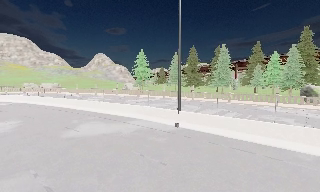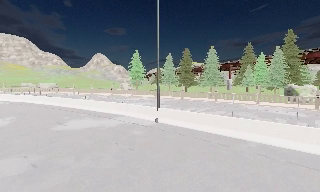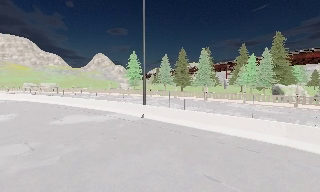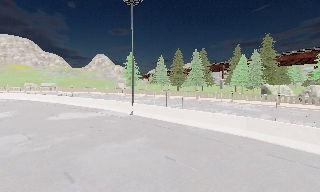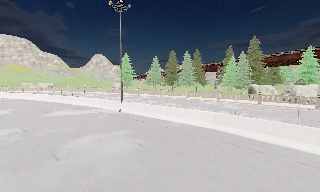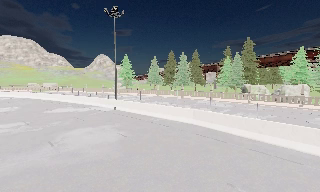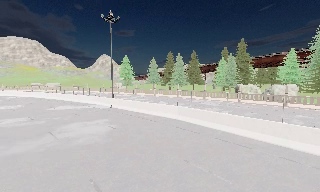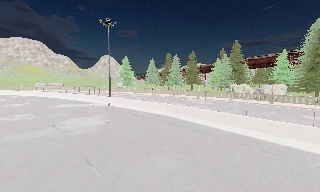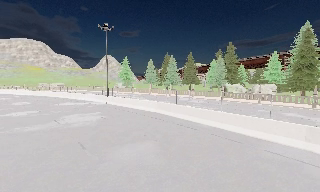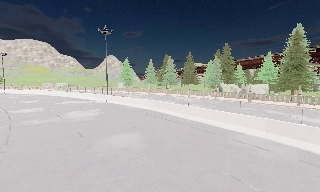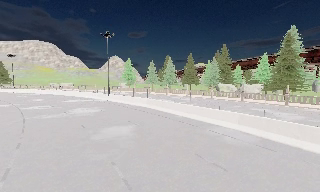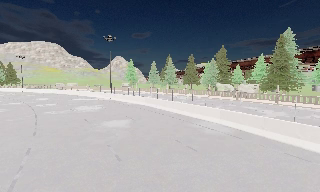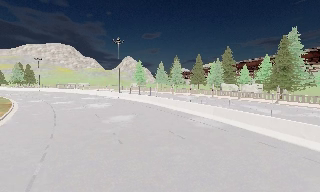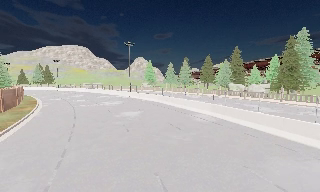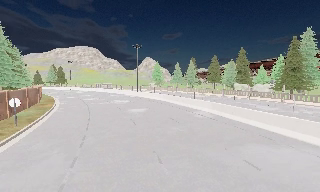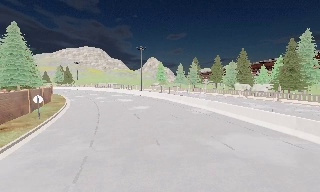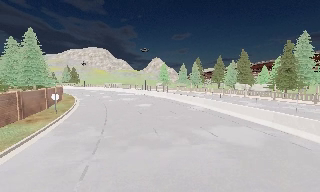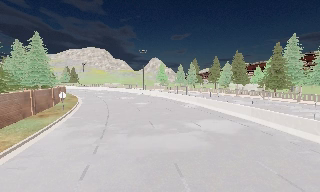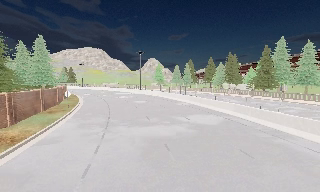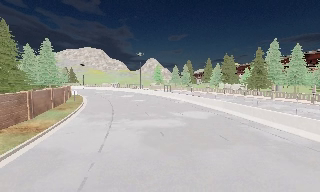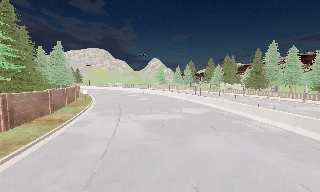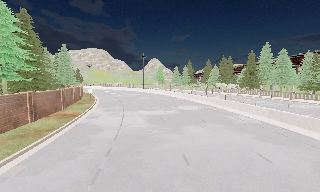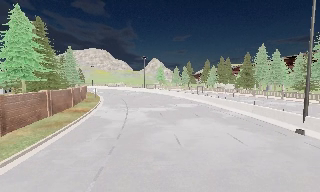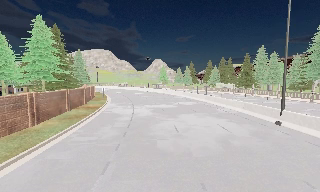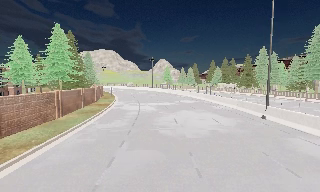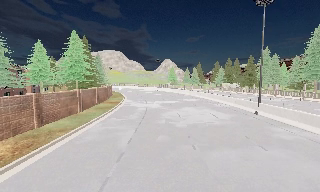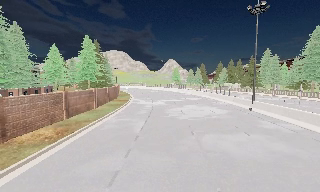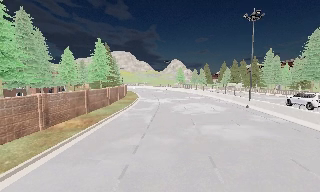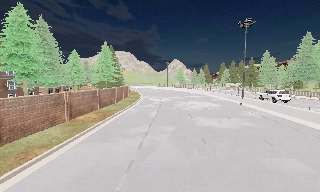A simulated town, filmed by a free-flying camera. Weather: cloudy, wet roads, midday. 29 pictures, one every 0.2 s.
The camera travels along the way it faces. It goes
backward.
0.0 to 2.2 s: The camera travels backward and to its right, about 20 m, so what stands in front gets smaller.
2.2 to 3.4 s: The camera pans to its left, which is counterclockwise from overhead, by about 15 degrees. It travels backward, about 12 m, so what stands in front gets smaller.
3.4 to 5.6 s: The camera travels backward, about 25 m, so what stands in front gets smaller.
The film runs forward here.
